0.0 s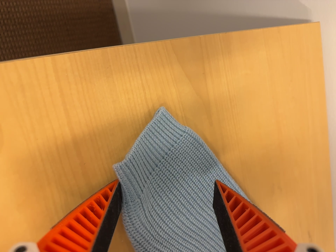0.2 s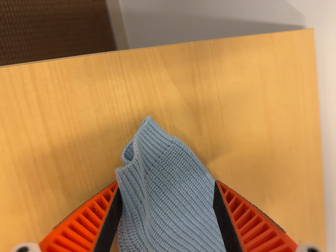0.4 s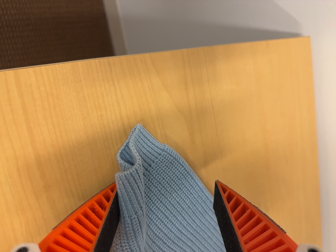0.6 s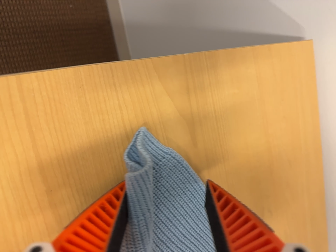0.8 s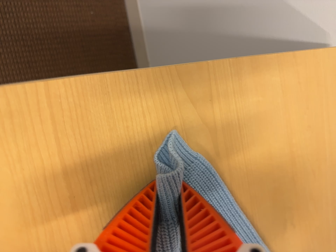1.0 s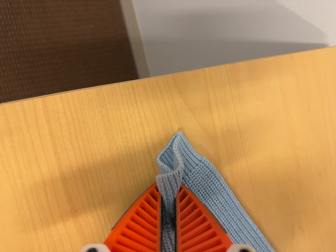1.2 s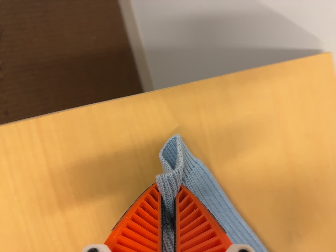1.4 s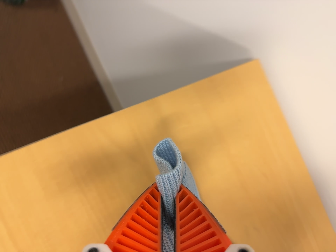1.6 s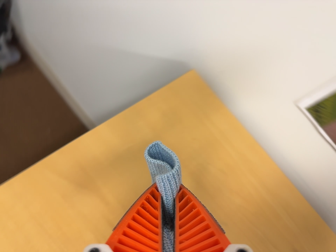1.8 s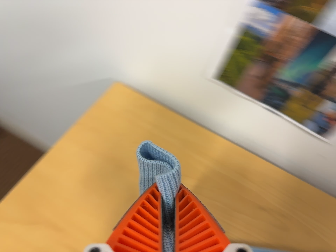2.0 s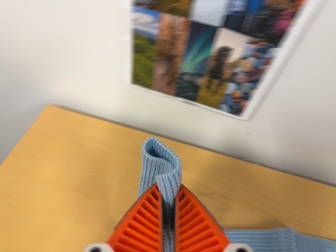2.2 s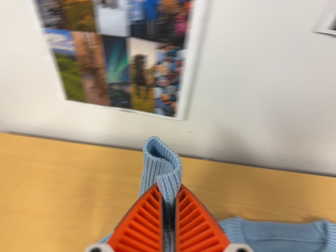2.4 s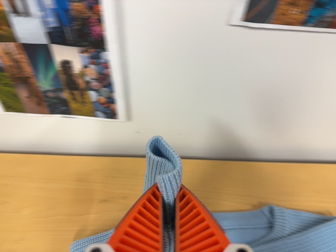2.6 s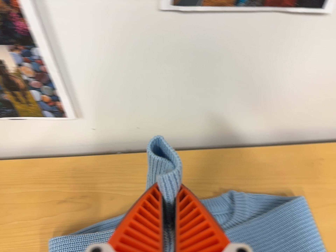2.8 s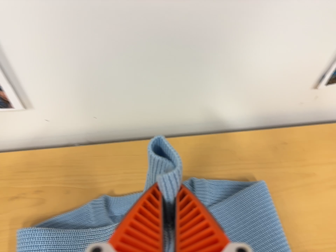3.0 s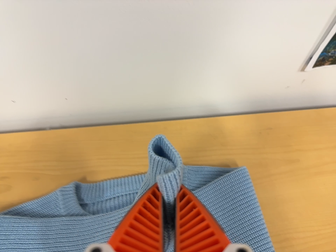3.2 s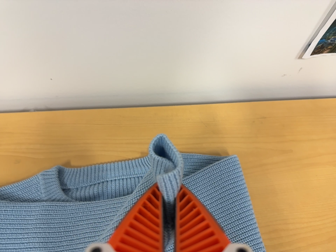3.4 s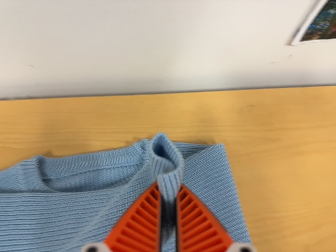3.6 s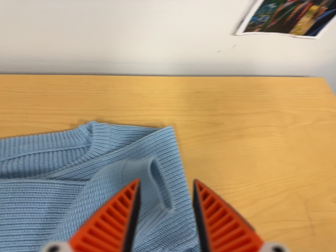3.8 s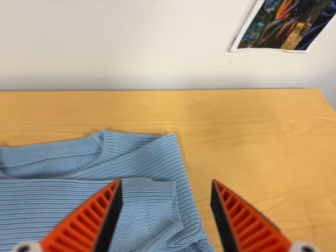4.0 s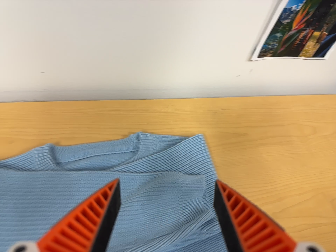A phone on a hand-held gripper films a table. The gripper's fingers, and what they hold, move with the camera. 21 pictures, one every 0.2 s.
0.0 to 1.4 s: The camera travels to its right, about 10 cm, so close, fixed things drift to the left. Its aim tips toward the top of its view by about 10 degrees, and the scene shifts downward. It rolls about its line of sight by about 15 degrees, and the scene rotates counterclockwise.
1.4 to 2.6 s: The scene slides to the left, as the camera pans about 10 degrees to its right. It travels to its right, about 50 cm, so close, fixed things drift to the left. Its aim tips toward the top of its view by about 10 degrees, and the scene shifts downward. It rolls about its line of sight by about 65 degrees, and the scene rotates counterclockwise.
2.6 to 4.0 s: The scene slides to the left, as the camera pans about 15 degrees to its right. It travels toward the bottom of its view and to its right, about 12 cm, so close, fixed things drift upward.
The film runs forward here.
